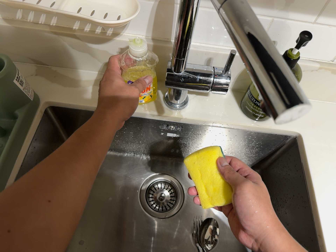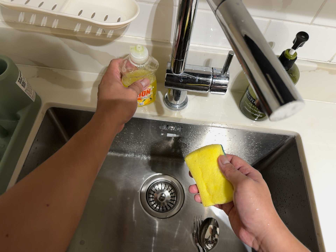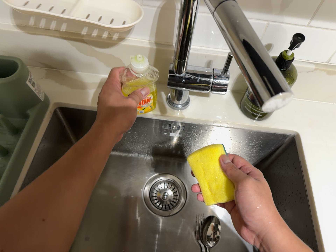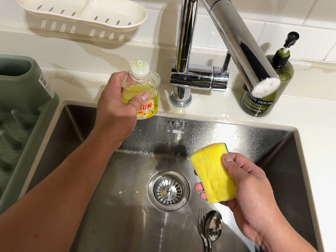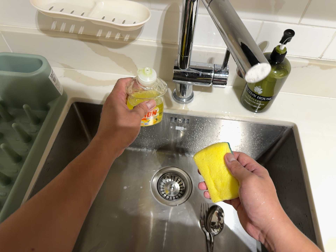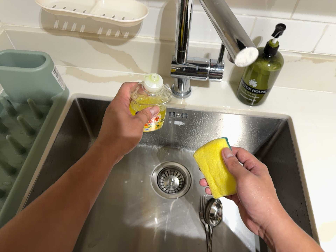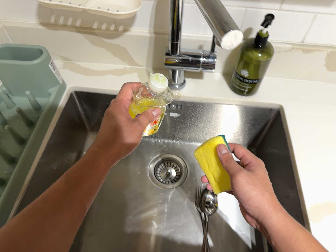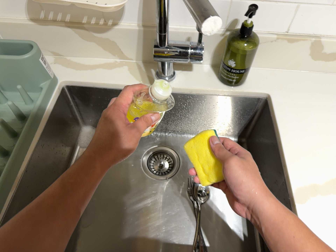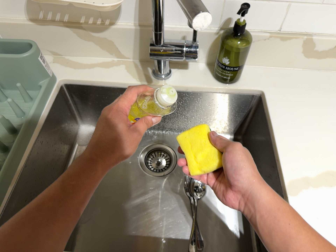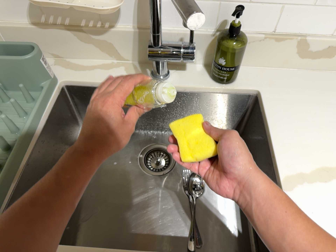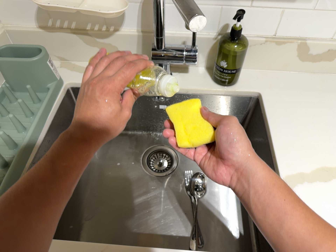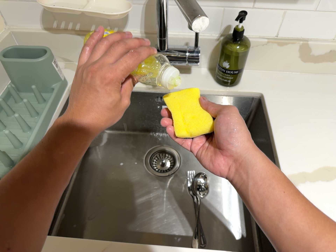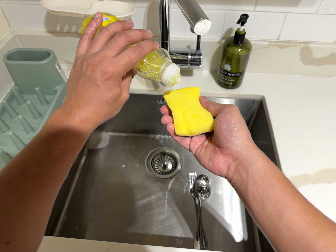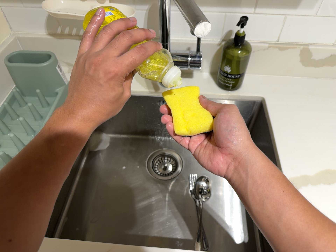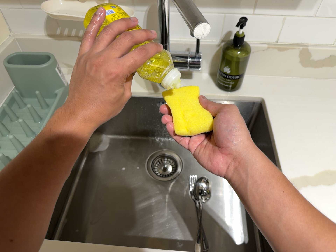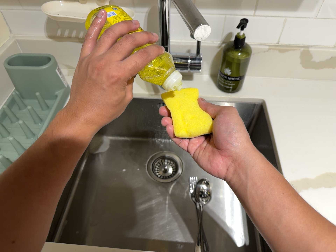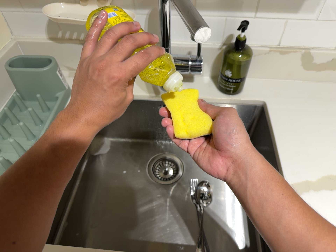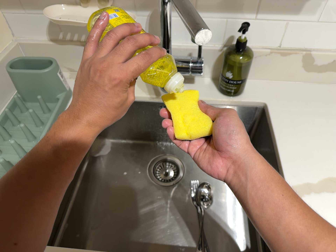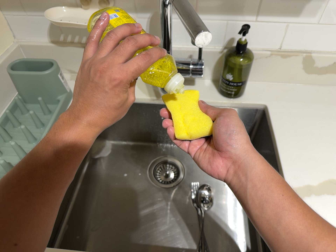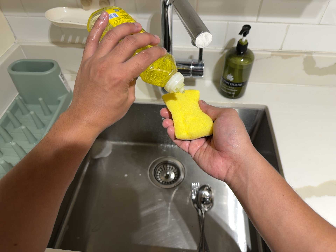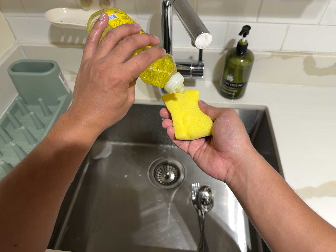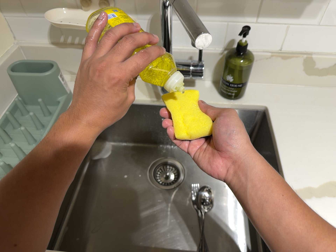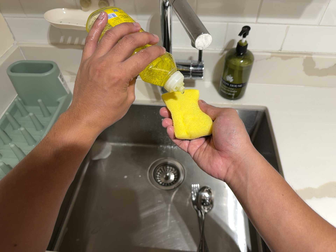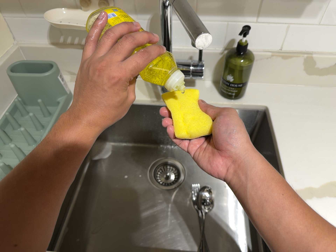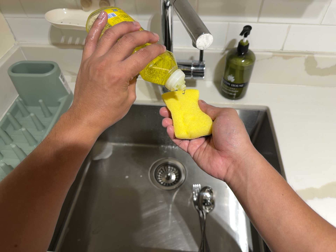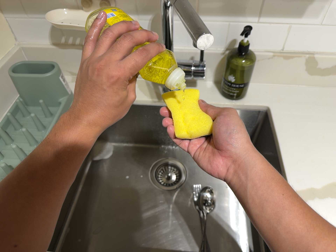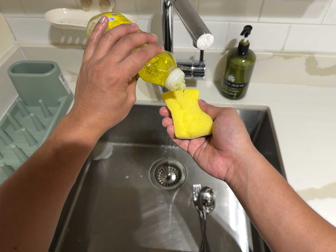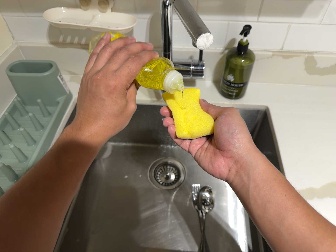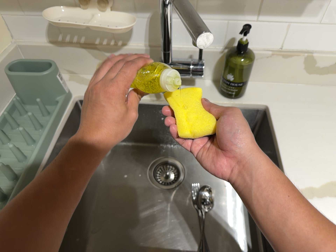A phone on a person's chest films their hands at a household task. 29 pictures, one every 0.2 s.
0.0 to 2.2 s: The camera travels toward the bottom of its view and backward, about 24 cm. Its aim tips toward the top of its view by about 10 degrees.
2.2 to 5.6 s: The camera shifts only a little, or ends up much as it began.
The film runs forward here.
